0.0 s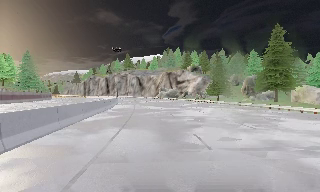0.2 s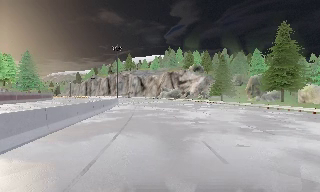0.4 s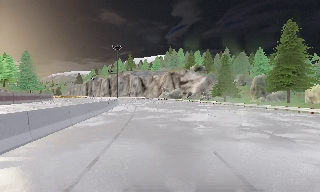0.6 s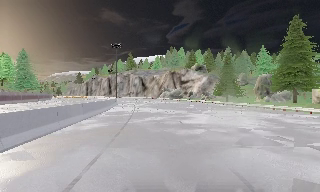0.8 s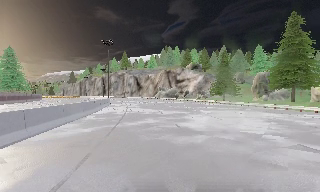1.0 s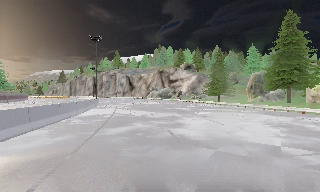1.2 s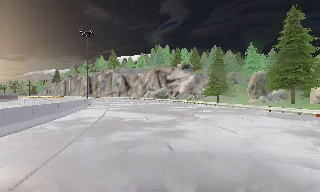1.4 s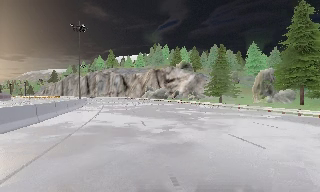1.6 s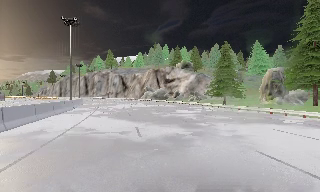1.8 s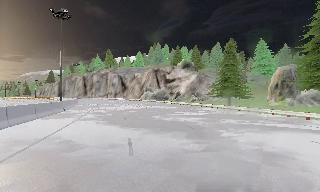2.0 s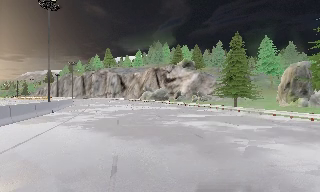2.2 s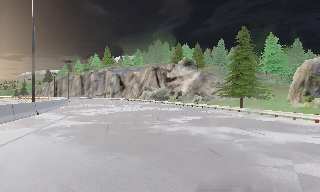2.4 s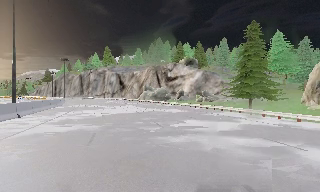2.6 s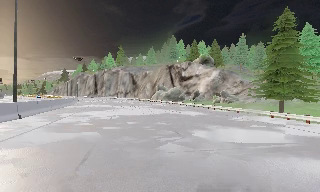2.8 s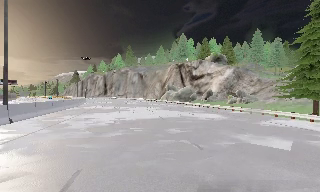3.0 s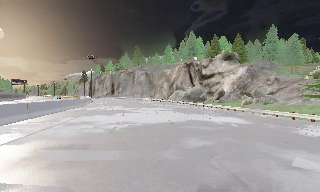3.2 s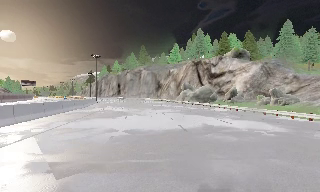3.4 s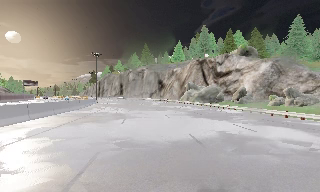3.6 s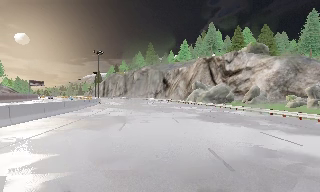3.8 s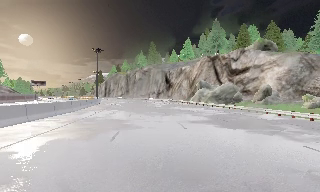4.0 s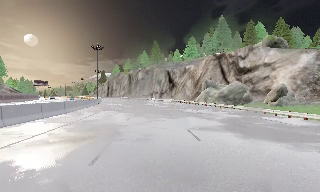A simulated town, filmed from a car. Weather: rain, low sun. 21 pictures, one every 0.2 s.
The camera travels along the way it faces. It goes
forward.
0.0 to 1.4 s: The camera travels forward, about 11 m, so what stands in front looms larger. It gains speed.
1.4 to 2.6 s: The camera travels forward, about 13 m, so what stands in front looms larger.
2.6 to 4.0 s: The camera pans to its left, which is counterclockwise from overhead, by about 15 degrees. It travels forward, about 15 m, so what stands in front looms larger.
The film runs forward here.
